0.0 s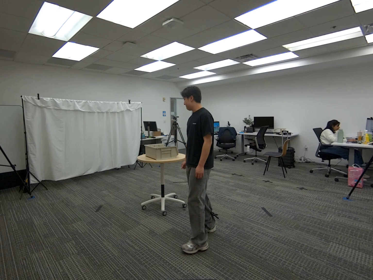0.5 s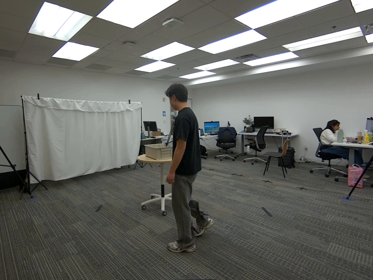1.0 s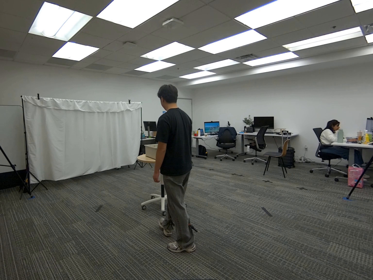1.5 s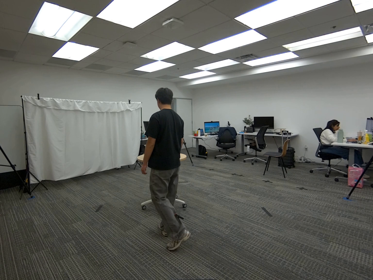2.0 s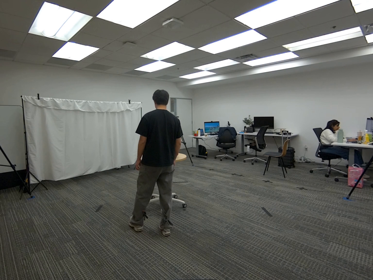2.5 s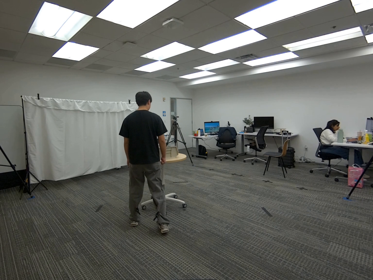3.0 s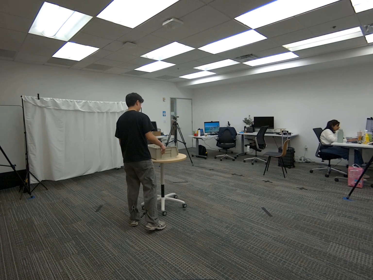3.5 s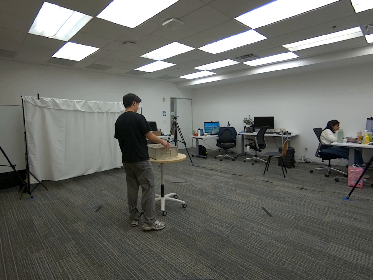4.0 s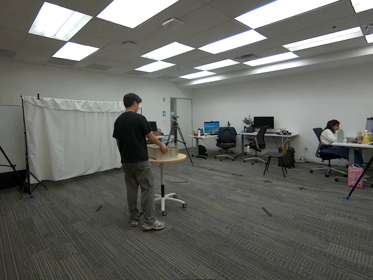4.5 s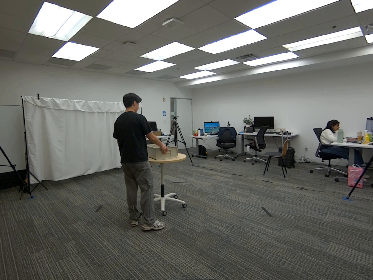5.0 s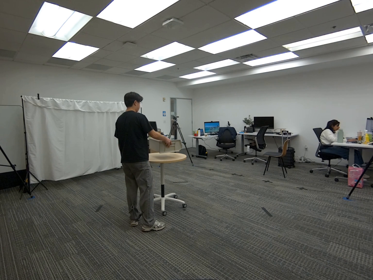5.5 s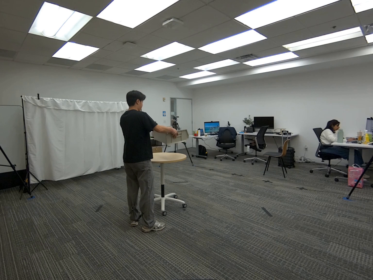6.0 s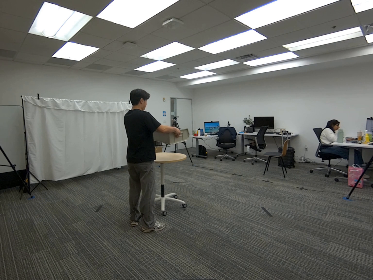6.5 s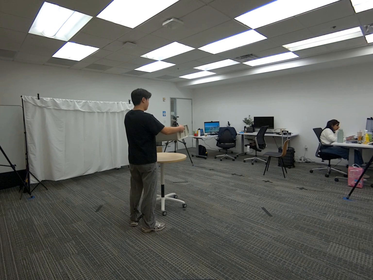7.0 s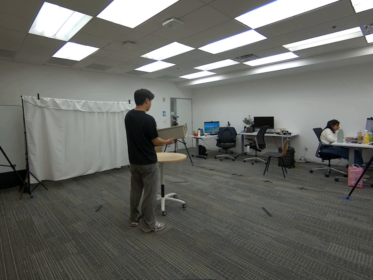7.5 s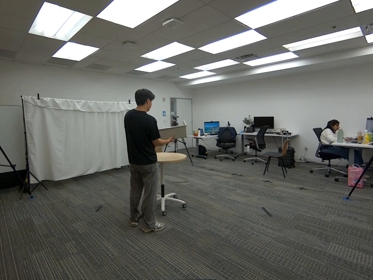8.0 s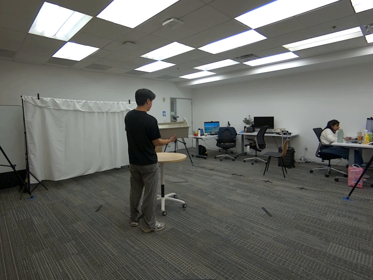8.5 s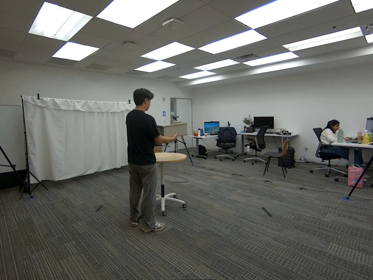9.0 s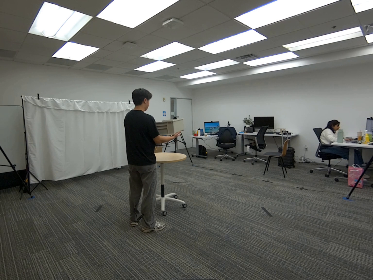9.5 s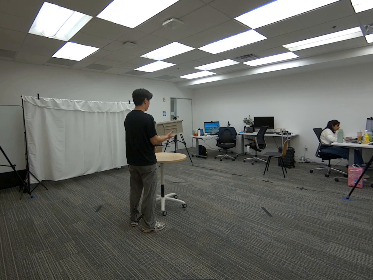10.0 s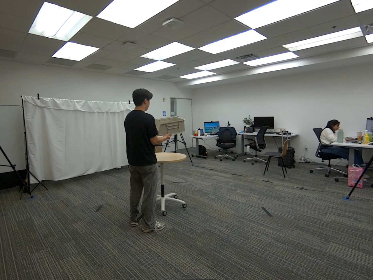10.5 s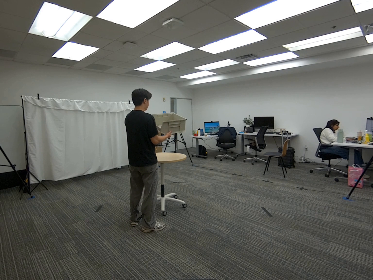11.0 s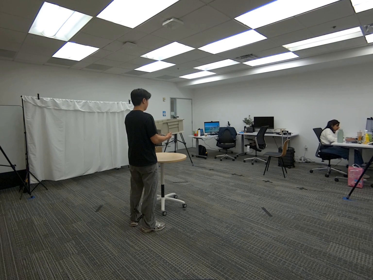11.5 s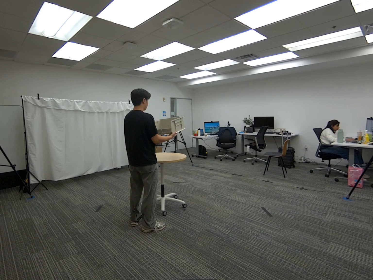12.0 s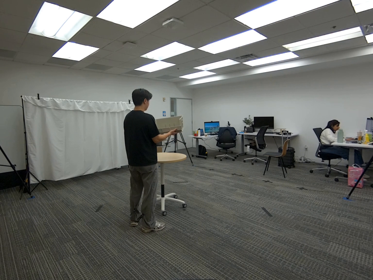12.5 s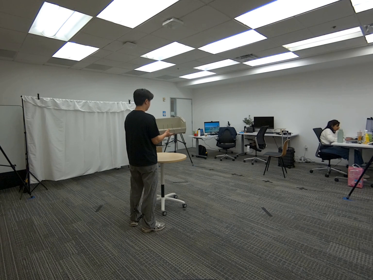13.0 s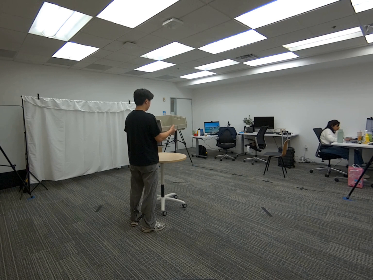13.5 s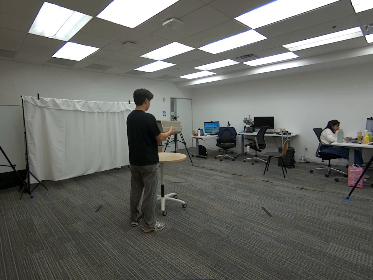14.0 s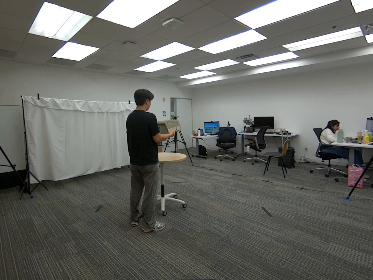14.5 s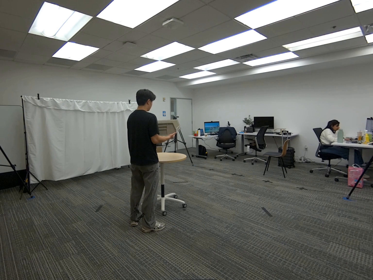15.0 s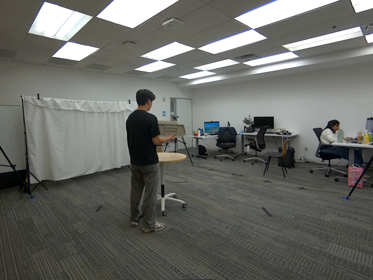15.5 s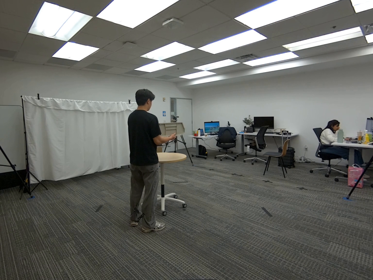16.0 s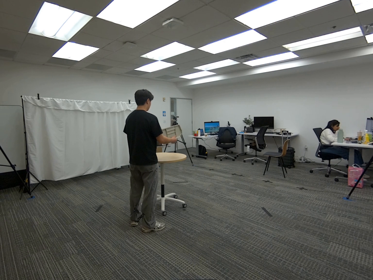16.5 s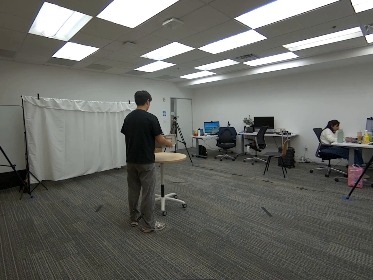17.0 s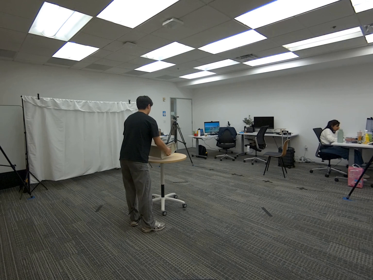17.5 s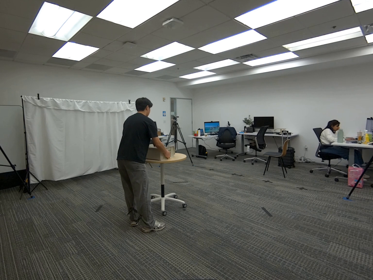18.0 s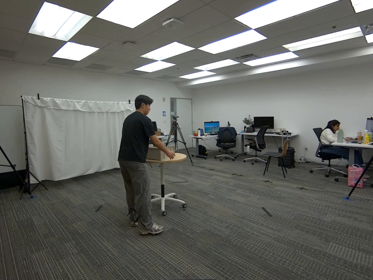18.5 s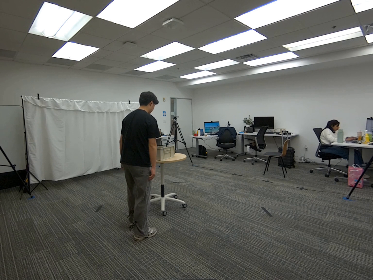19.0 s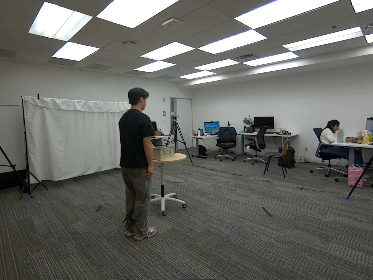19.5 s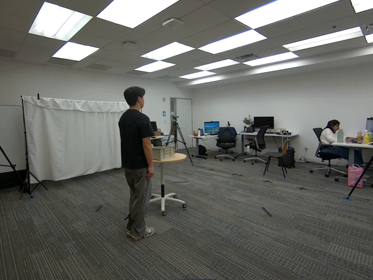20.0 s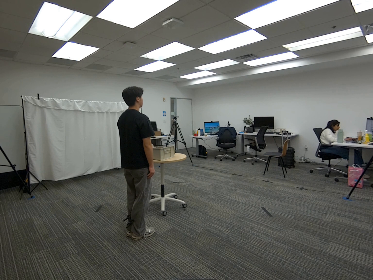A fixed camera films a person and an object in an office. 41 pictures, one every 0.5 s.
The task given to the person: Walk to the beige bin on the round table. Pick up the bin with your right hand, then slowly rotate it in midair using both hands. When finished, place the bin back on the table.
